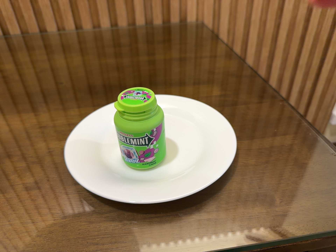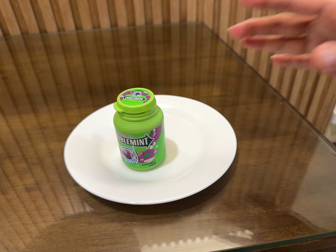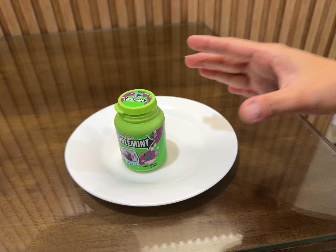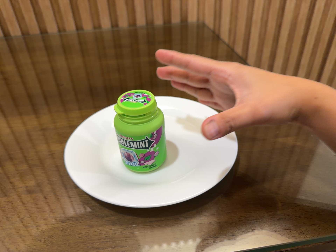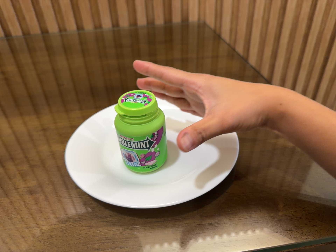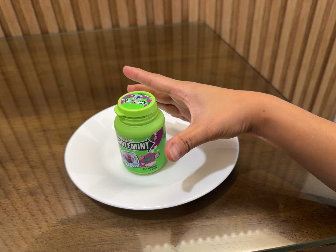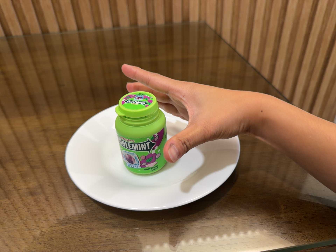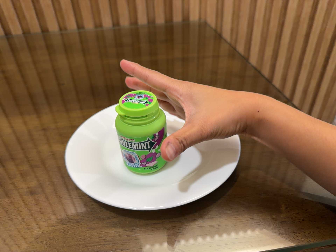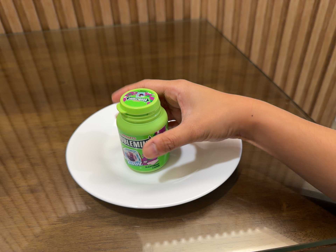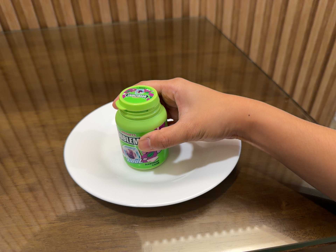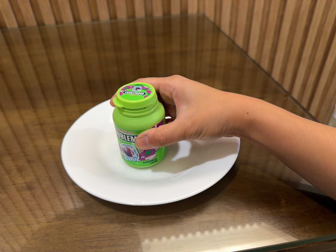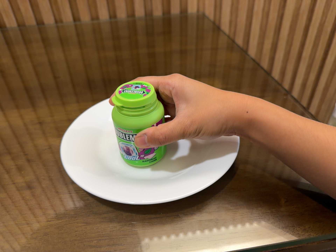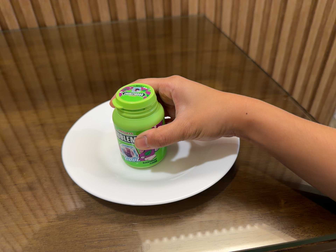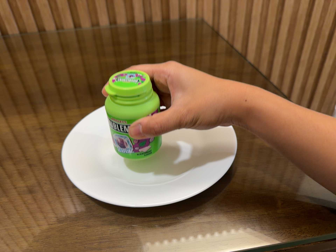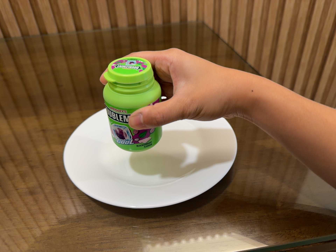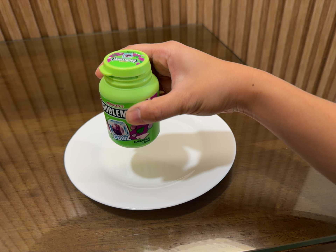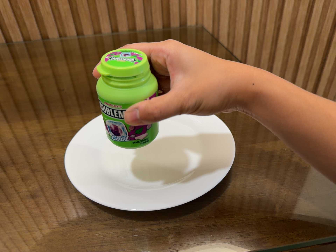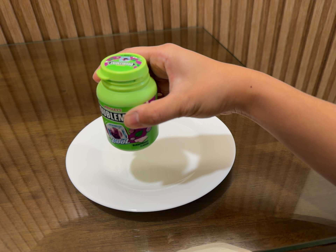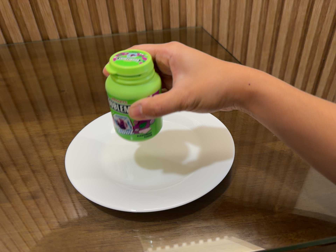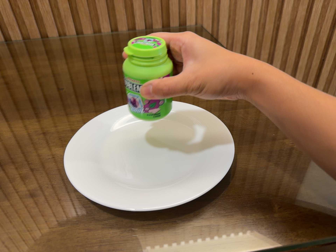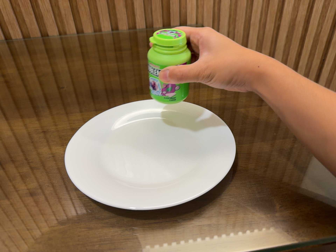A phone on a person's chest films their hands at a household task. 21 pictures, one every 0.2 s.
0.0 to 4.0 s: The camera shifts only a little, or ends up much as it began.
The film runs backward here.
